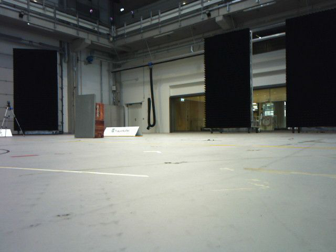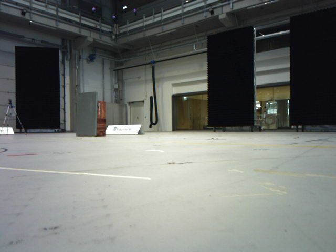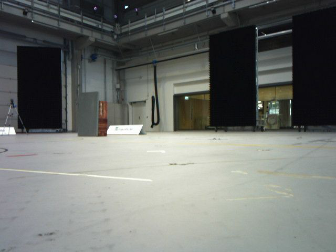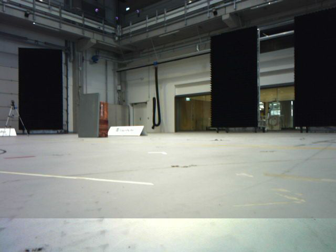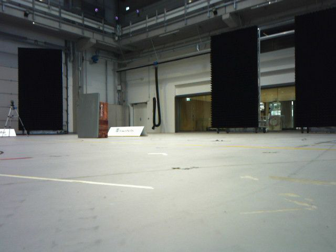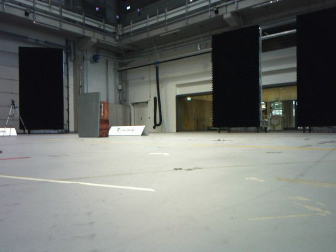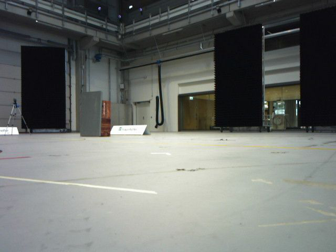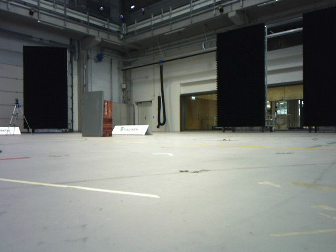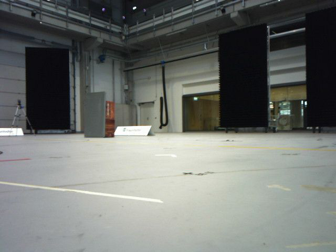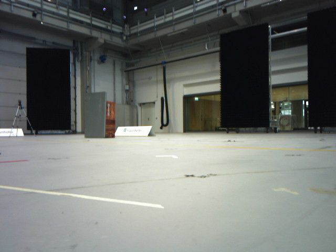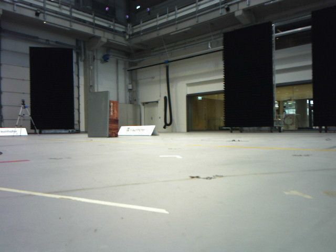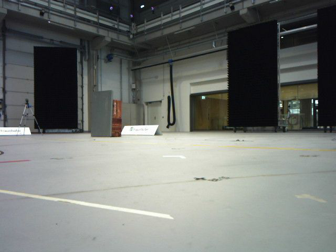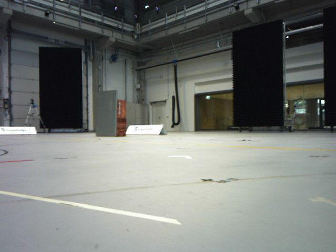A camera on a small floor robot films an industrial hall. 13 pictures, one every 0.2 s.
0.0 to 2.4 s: The camera travels forward, about 0.5 m, so what stands in front looms larger.
The film runs forward here.
